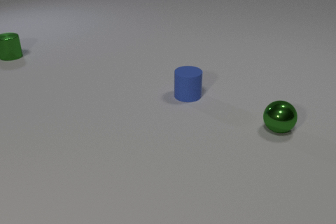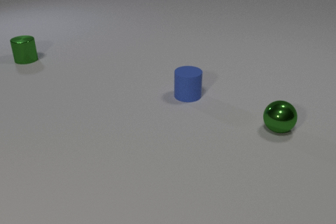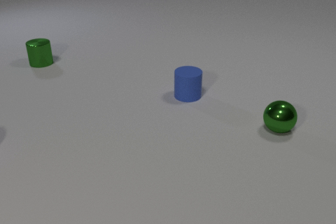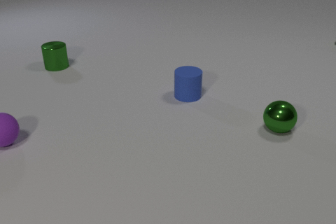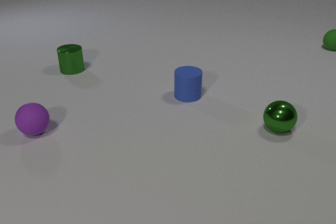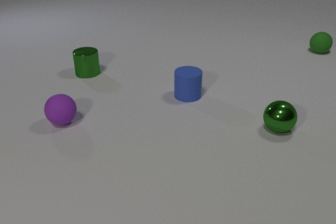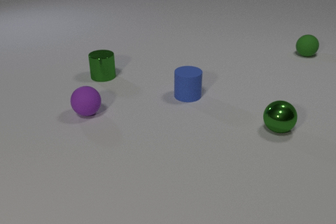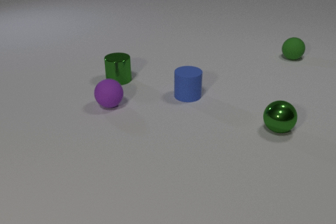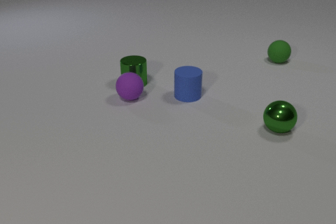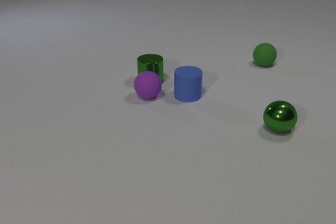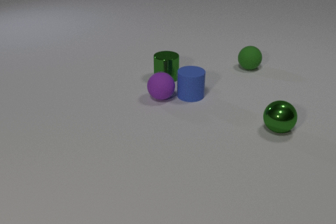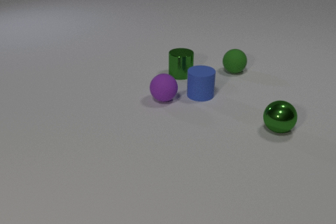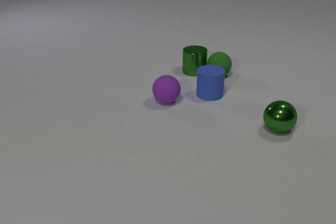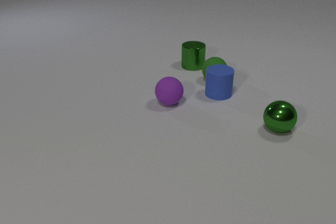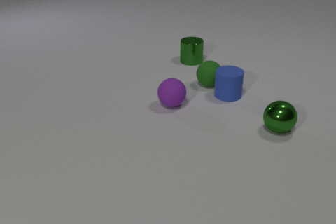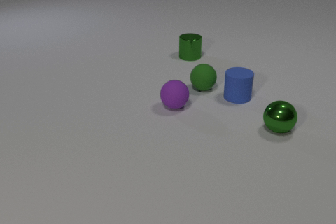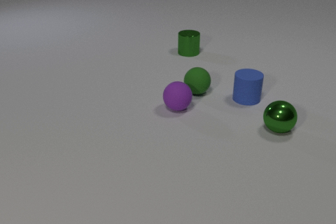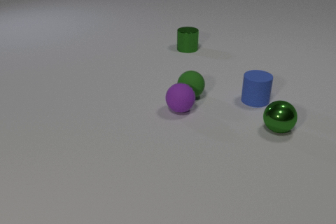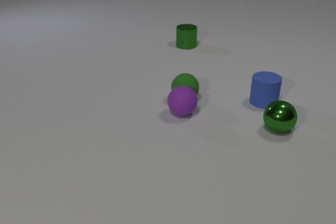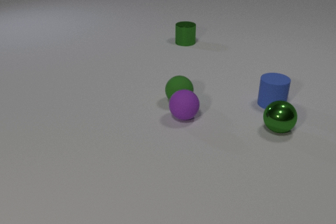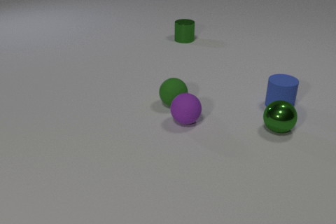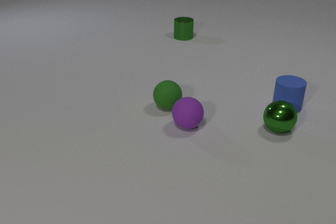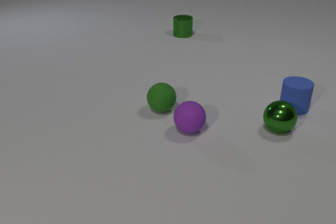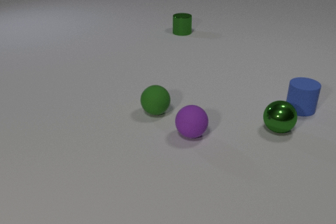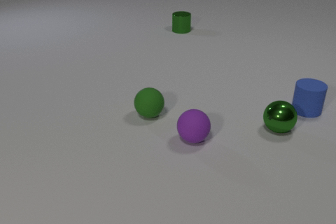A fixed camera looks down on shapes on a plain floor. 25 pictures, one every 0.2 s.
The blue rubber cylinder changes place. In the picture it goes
to the right.
The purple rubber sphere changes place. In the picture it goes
to the right.
0.0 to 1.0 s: The purple rubber sphere comes in at the left edge, rolls to the right. The green metal cylinder slides to the right and toward the camera. The green rubber sphere comes in at the right edge, rolls toward the camera and to the left.
1.0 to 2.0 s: The purple rubber sphere rolls to the right. The green metal cylinder slides to the right. The green rubber sphere rolls to the left and toward the camera. The purple rubber sphere and the green metal cylinder collide. The purple rubber sphere and the blue rubber cylinder collide.
2.0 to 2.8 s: The purple rubber sphere rolls toward the camera and to the right. The green metal cylinder slides away from the camera and to the right. The green rubber sphere rolls toward the camera and to the left. The blue rubber cylinder slides to the right. The green metal cylinder and the green rubber sphere collide. The green rubber sphere and the blue rubber cylinder collide.
2.8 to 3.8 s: The purple rubber sphere rolls toward the camera and to the right. The green metal cylinder slides away from the camera. The green rubber sphere rolls toward the camera and to the left. The blue rubber cylinder slides to the right. The purple rubber sphere and the green rubber sphere collide.
3.8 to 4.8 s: The purple rubber sphere rolls toward the camera. The green metal cylinder slides away from the camera. The green rubber sphere rolls to the left and toward the camera. The blue rubber cylinder slides to the right.
How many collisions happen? 5.
What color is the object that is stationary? green.
What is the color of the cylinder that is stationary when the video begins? blue.
